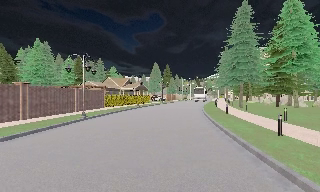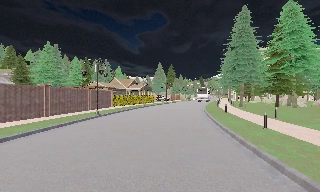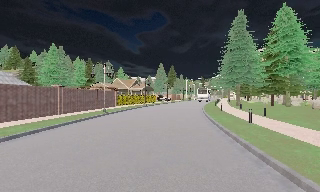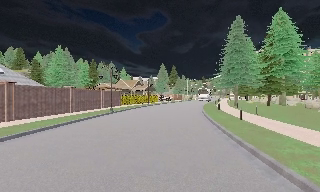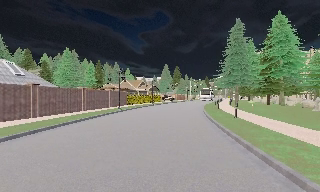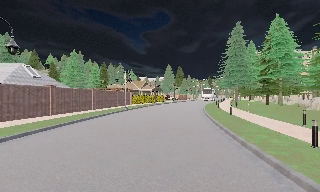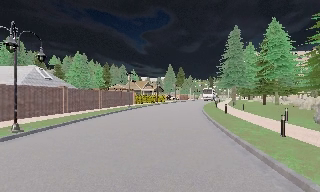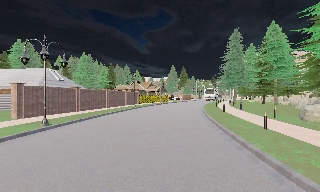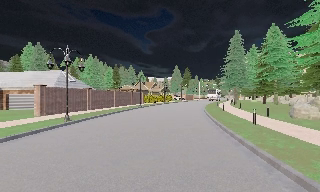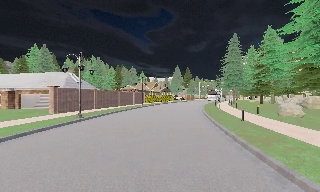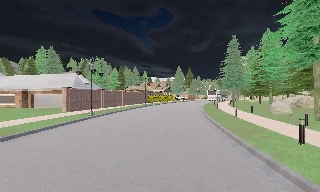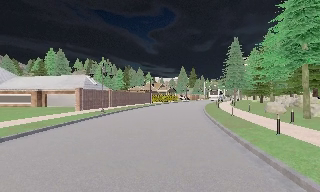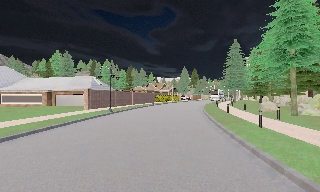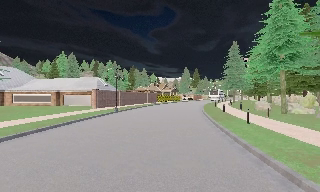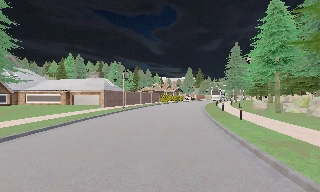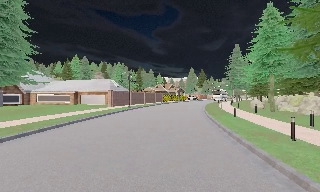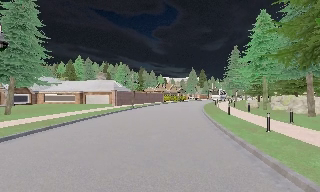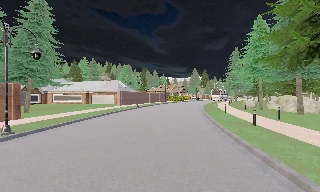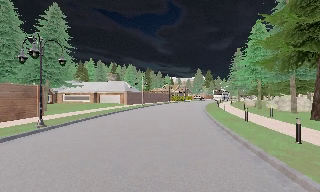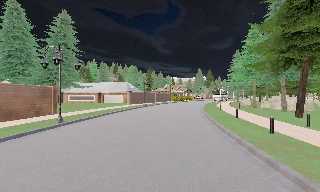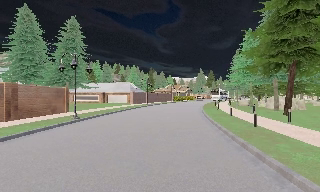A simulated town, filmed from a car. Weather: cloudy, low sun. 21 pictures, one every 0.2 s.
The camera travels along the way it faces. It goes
backward.
0.0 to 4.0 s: The camera pans to its left, which is counterclockwise from overhead, by about 15 degrees. It travels backward, about 30 m, so what stands in front gets smaller.
The film runs backward here.
